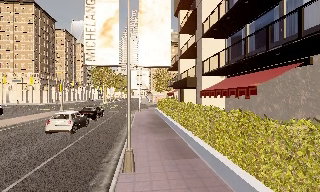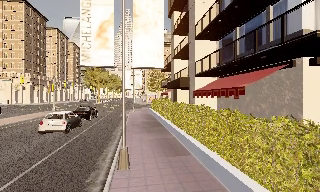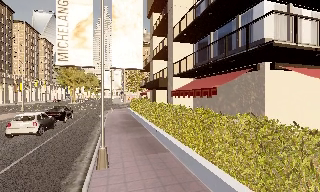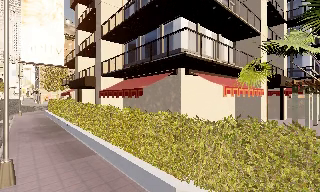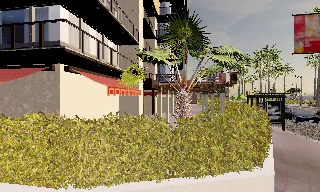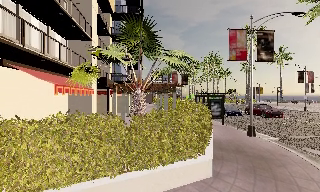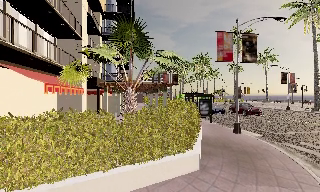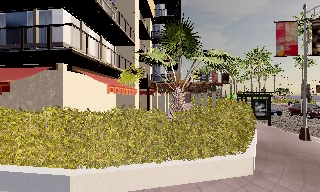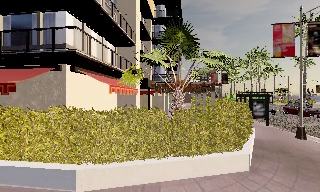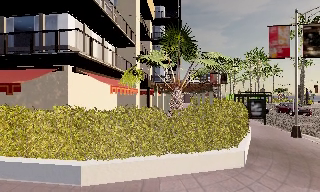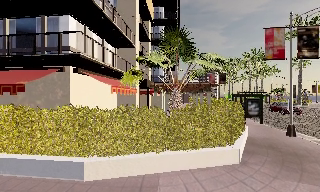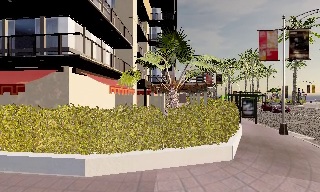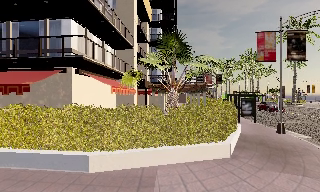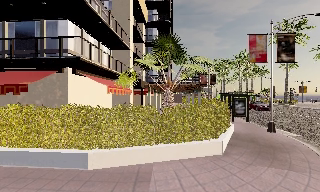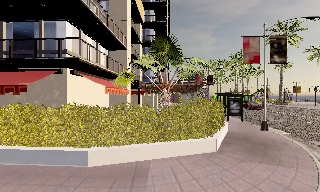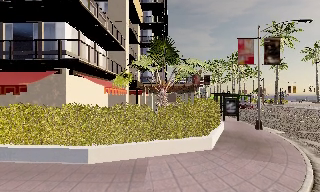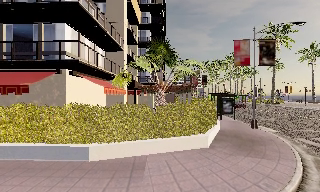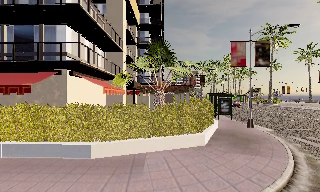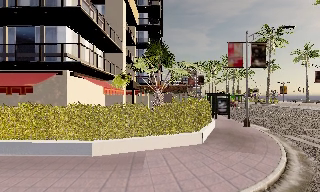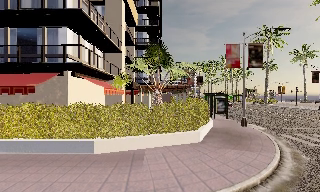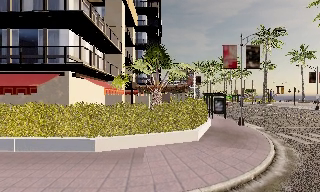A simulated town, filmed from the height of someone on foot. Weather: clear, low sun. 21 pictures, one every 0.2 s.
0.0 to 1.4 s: The camera swings to its right by about 75 degrees, and the scene slides to the left. It travels backward, about 2 m.
1.4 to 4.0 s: The camera travels backward, about 3.5 m, so what stands in front gets smaller.
The film runs backward here.
